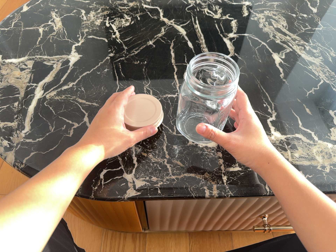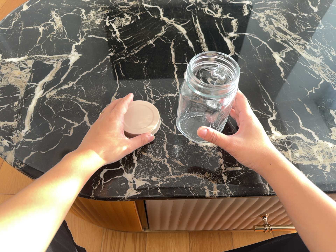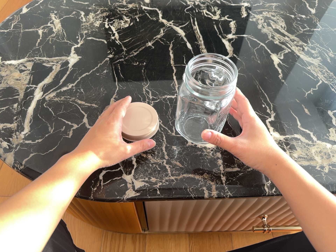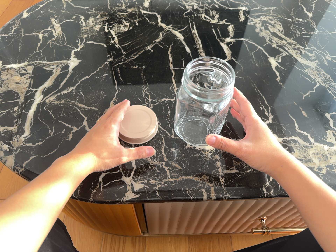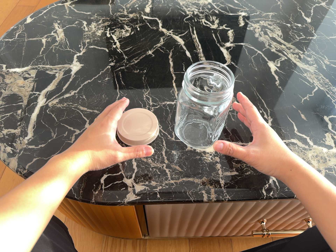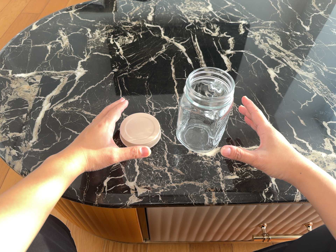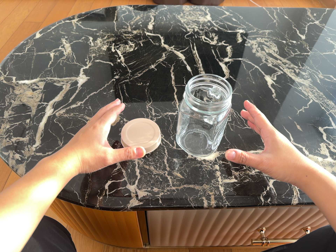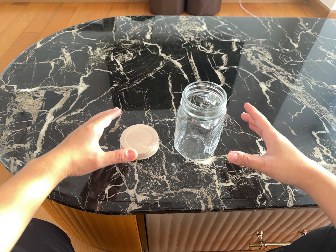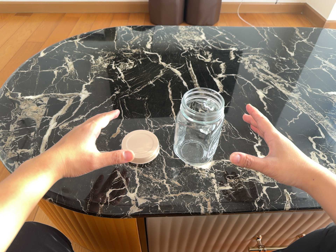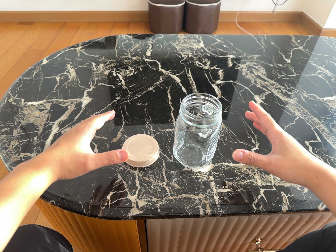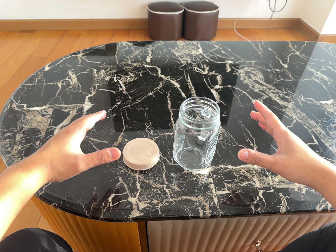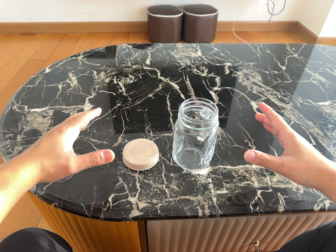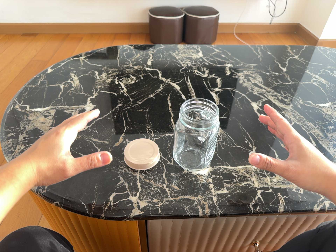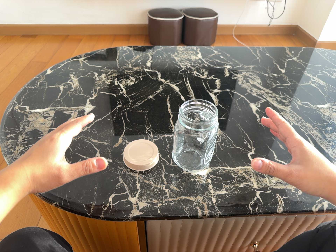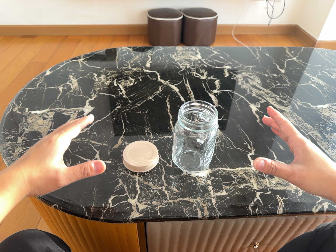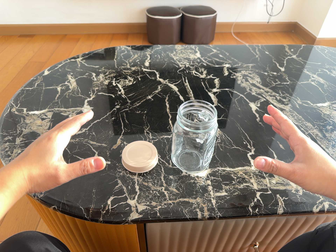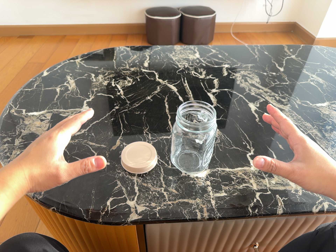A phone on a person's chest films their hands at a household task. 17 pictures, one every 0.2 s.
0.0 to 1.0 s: The camera shifts only a little, or ends up much as it began.
1.0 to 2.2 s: The camera travels backward, about 7 cm, so what stands in front gets smaller. Its aim tips toward the top of its view by about 10 degrees, and the scene shifts downward.
2.2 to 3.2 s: The camera keeps its place and its aim.
The film runs backward here.
